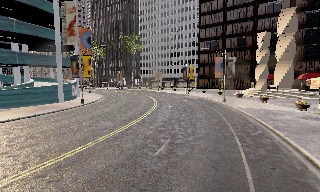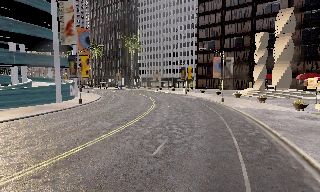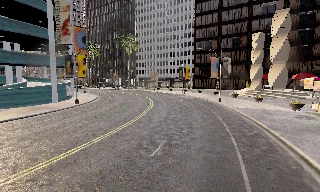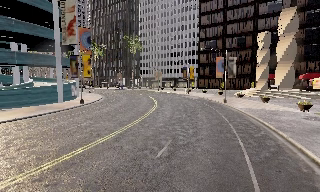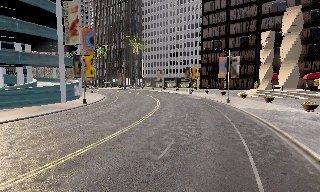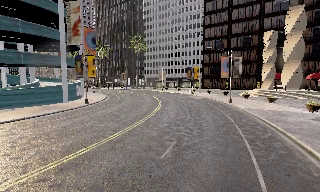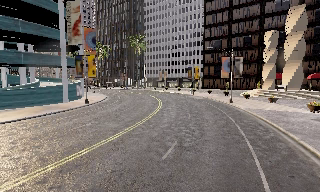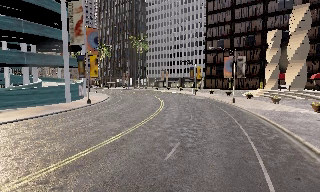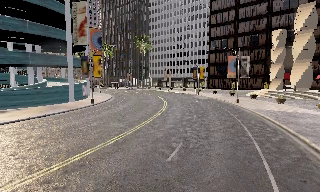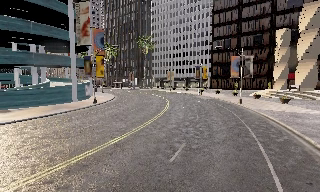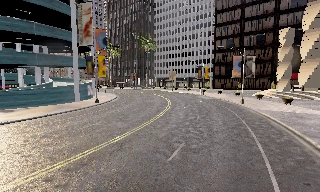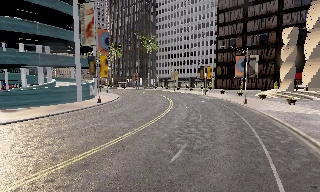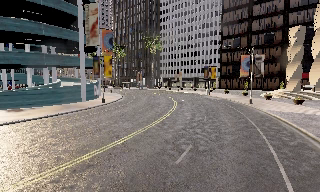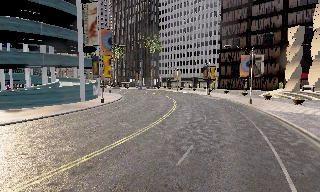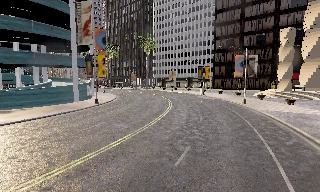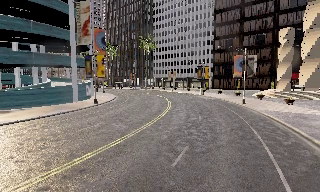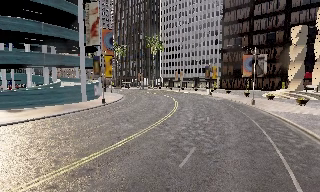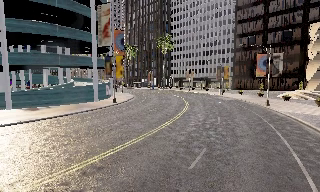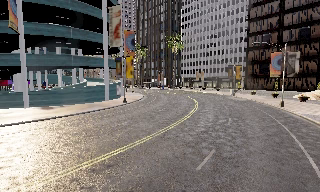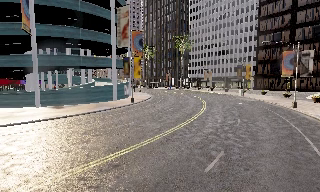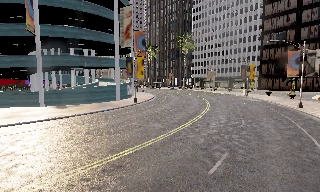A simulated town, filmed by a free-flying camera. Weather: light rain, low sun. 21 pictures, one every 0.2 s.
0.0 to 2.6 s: The camera travels forward, about 1 m, so what stands in front looms larger.
2.6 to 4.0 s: The camera swings to its left by about 10 degrees, and the scene slides to the right.
The film runs forward here.
